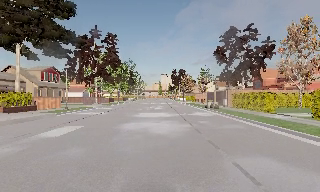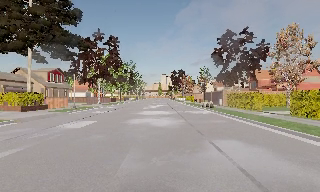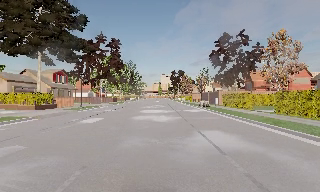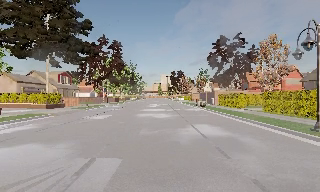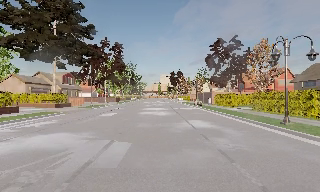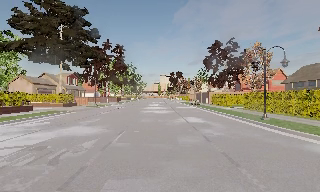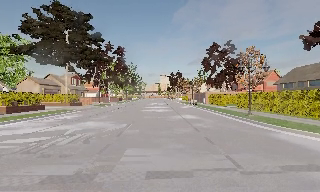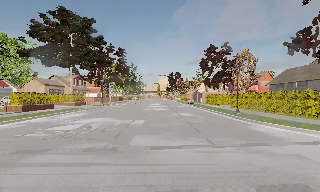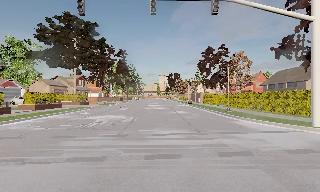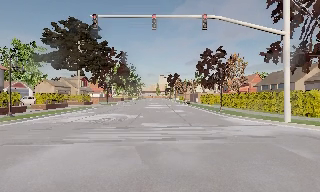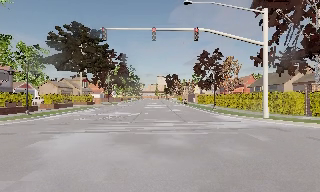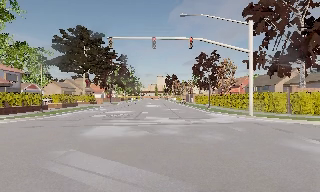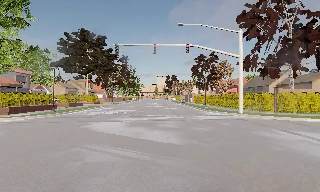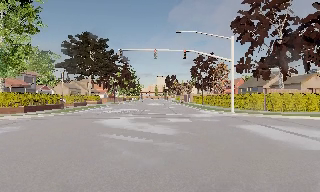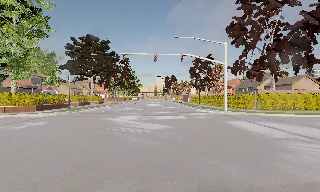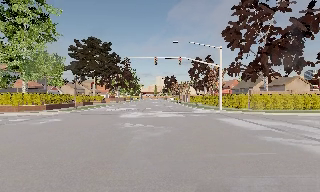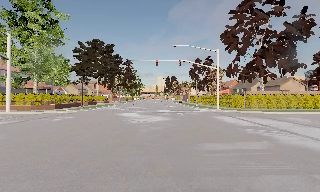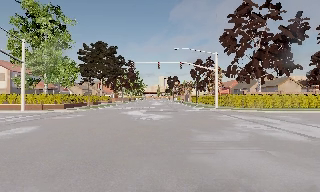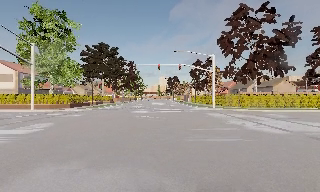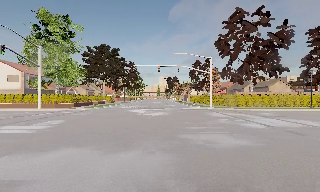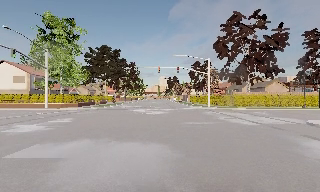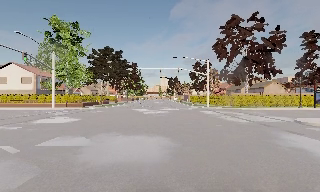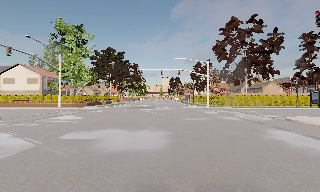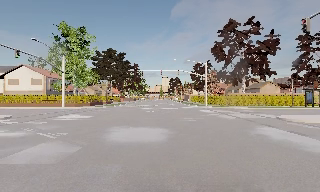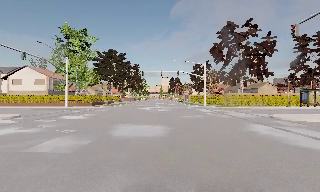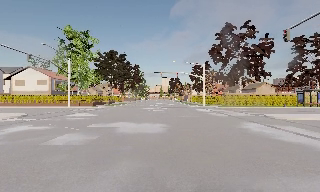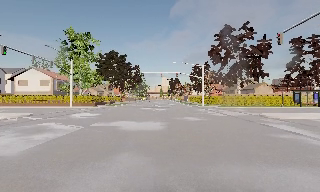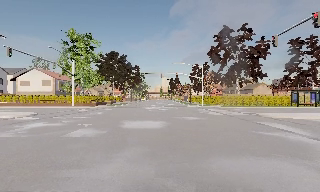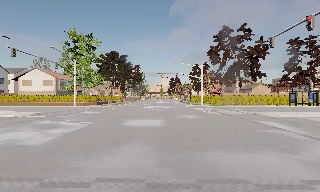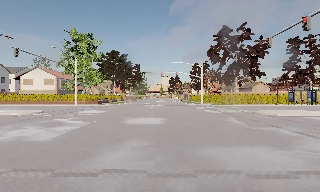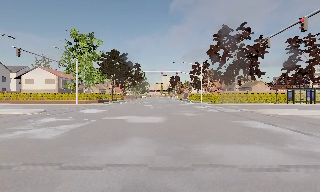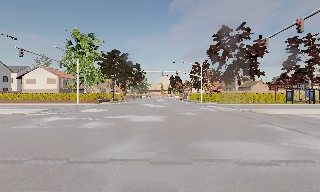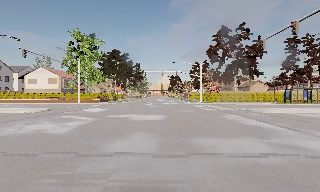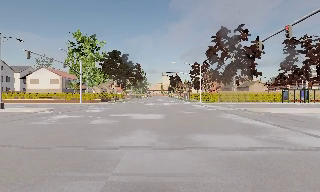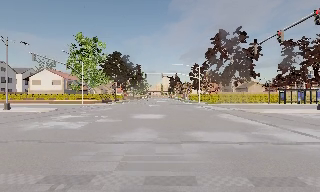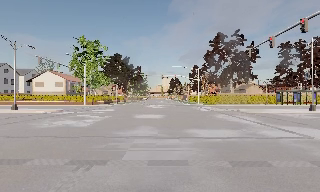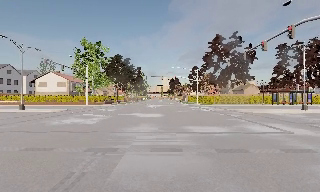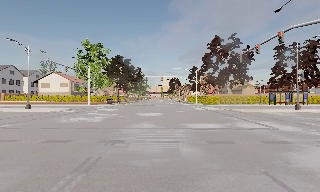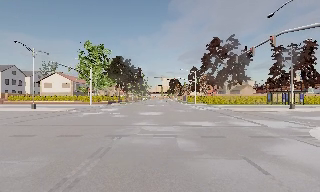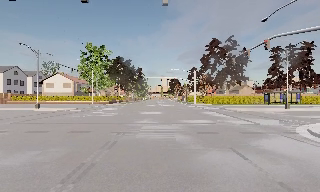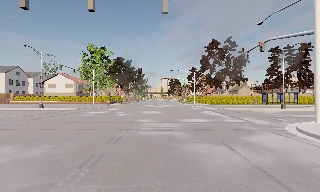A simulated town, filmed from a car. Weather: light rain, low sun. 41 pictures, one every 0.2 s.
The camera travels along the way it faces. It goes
backward.
0.0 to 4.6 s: The camera travels backward, about 35 m, so what stands in front gets smaller.
4.6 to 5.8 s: The camera travels backward, about 3.5 m, so what stands in front gets smaller. It loses speed.
5.8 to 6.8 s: The camera travels backward, about 2 m, so what stands in front gets smaller. It gains speed.
6.8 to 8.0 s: The camera travels backward, about 5 m, so what stands in front gets smaller.
The film runs backward here.
